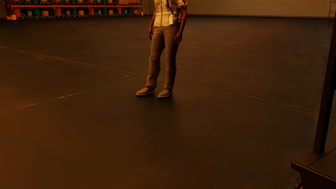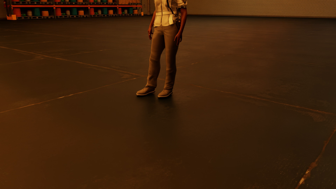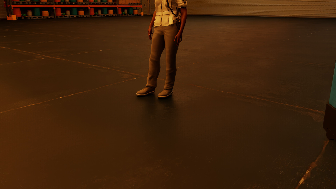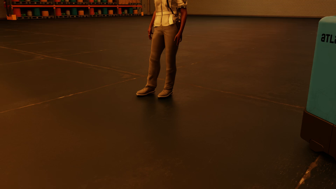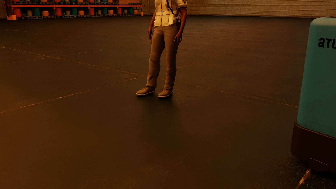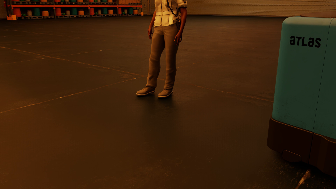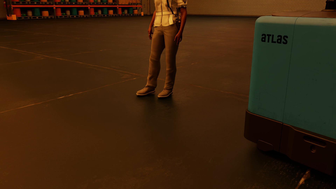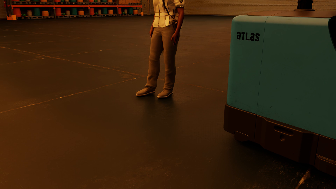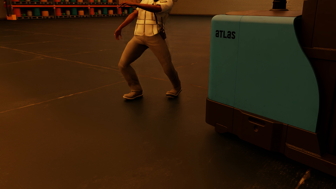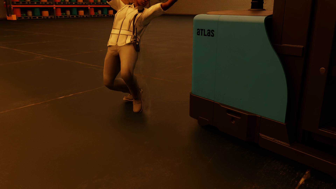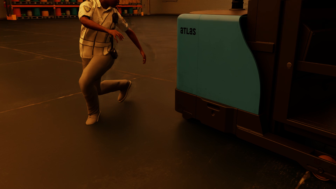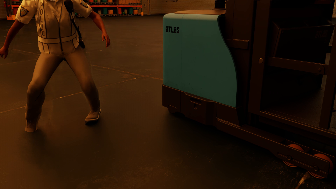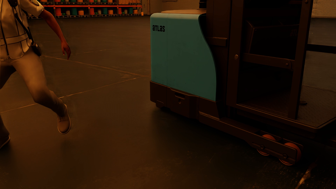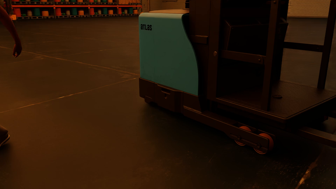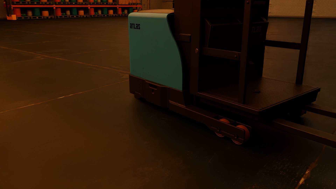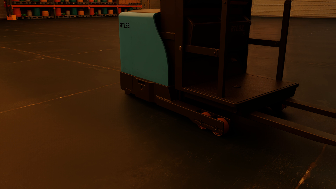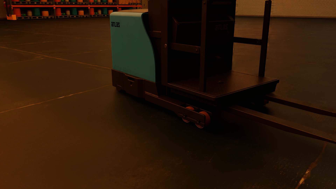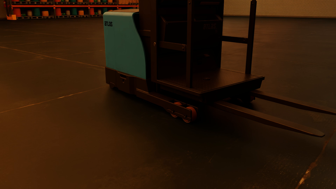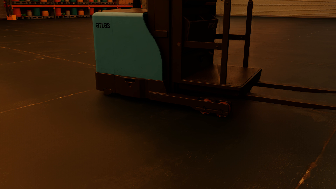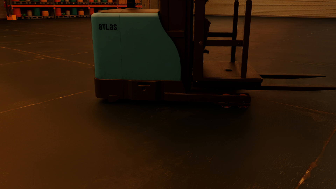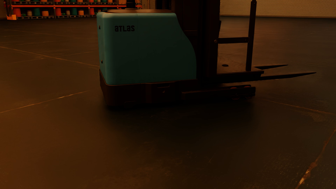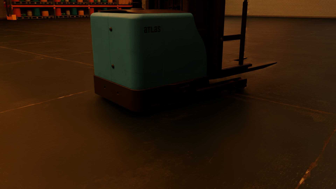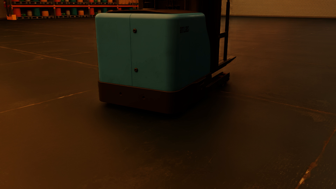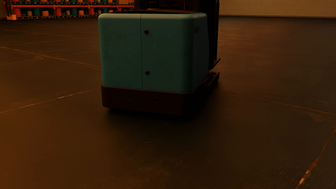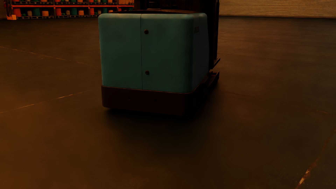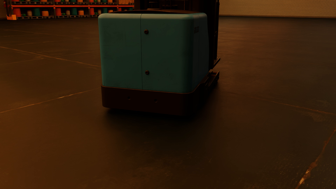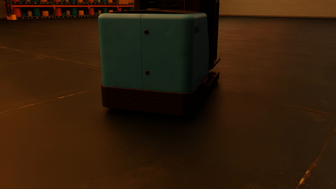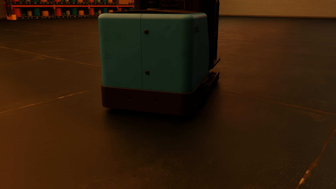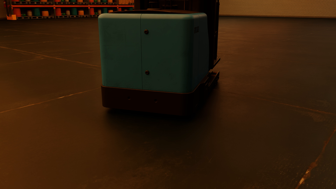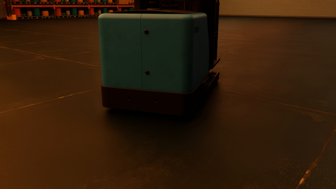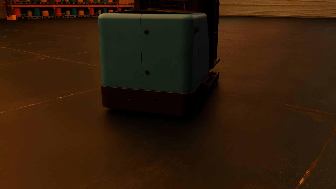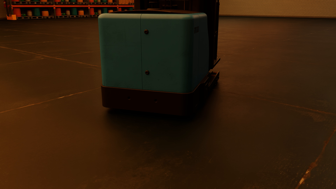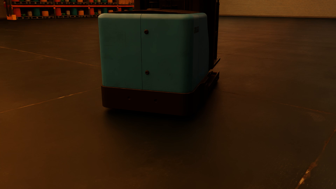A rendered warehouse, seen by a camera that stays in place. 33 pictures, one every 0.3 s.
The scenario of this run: Near miss between a forklift and a person.
